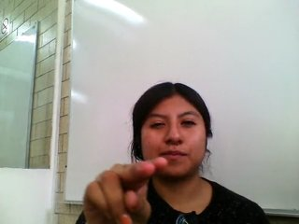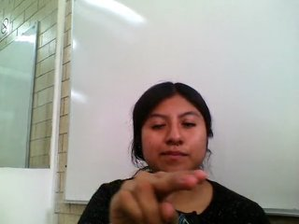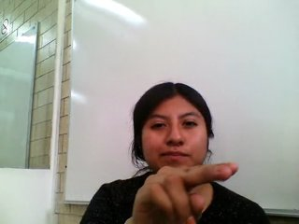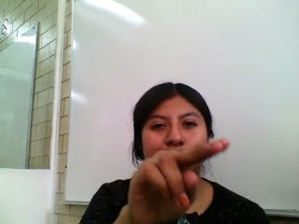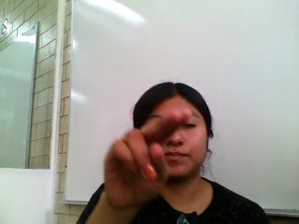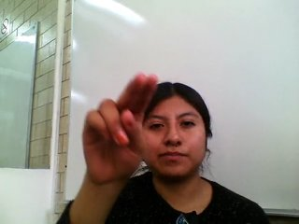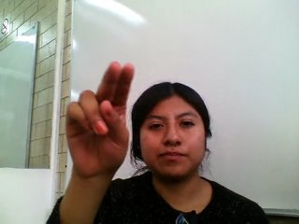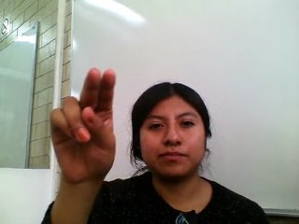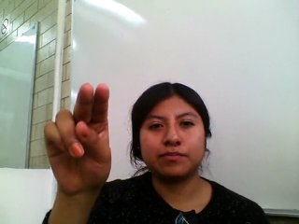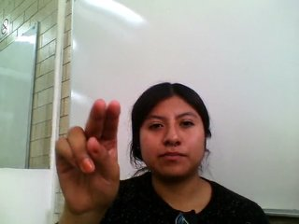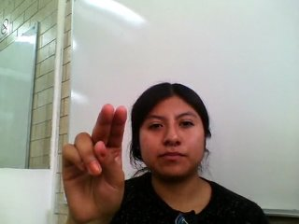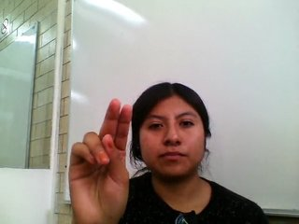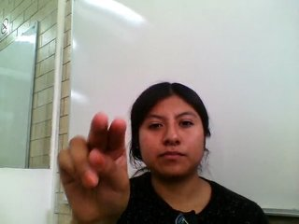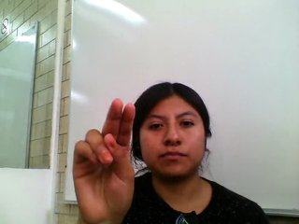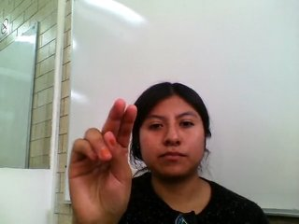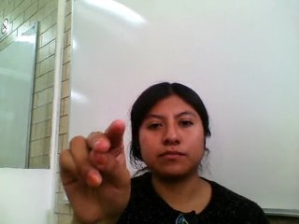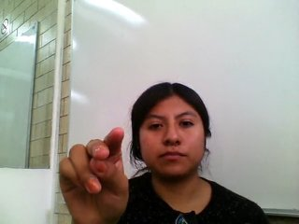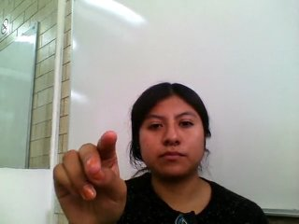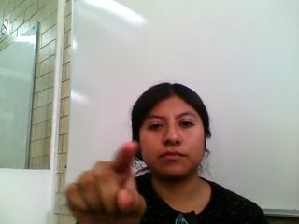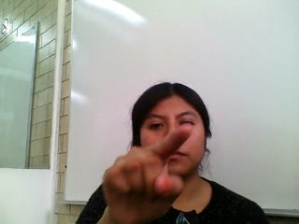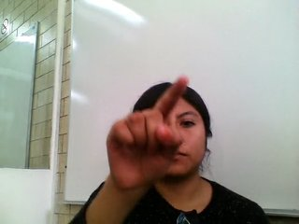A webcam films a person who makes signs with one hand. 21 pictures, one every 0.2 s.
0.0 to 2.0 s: Pointing with two fingers.
2.1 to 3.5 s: Double click with two fingers.
3.6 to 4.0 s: Pointing with one finger.
